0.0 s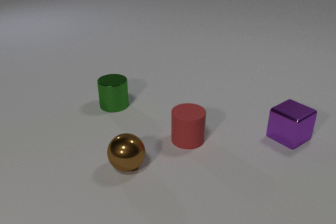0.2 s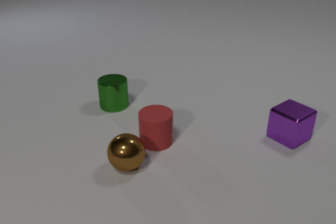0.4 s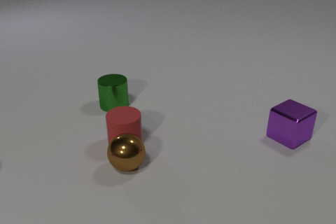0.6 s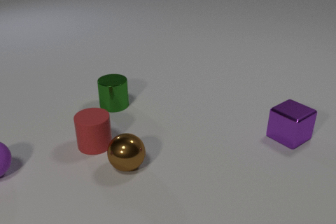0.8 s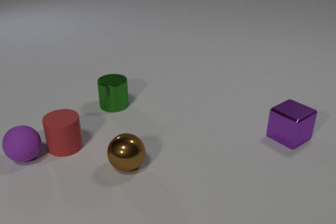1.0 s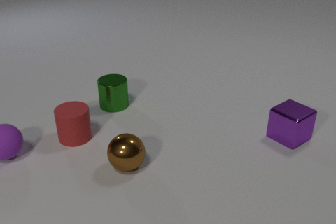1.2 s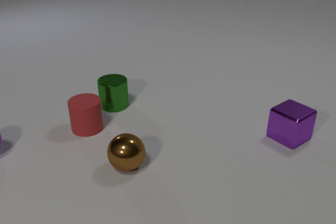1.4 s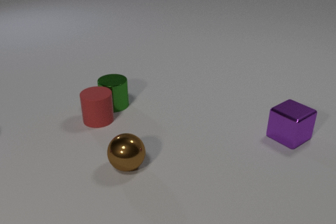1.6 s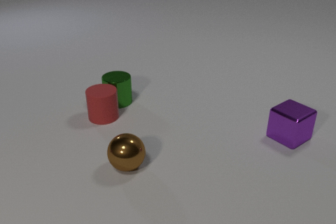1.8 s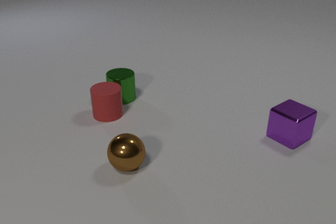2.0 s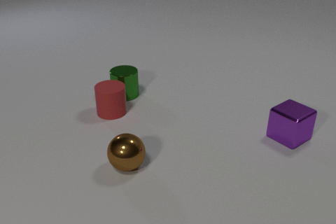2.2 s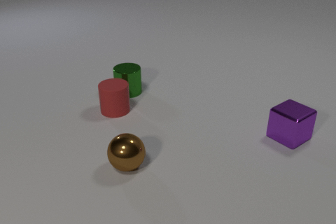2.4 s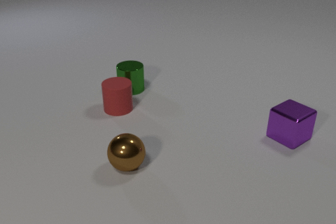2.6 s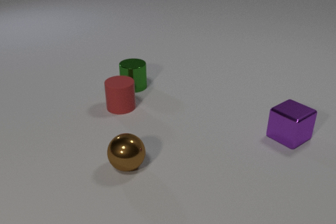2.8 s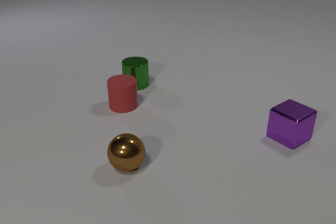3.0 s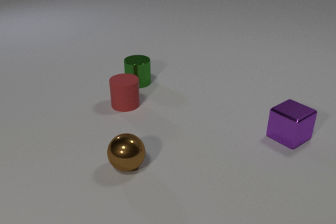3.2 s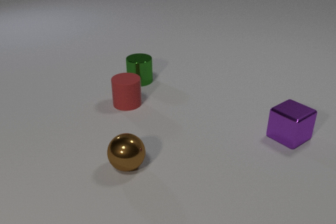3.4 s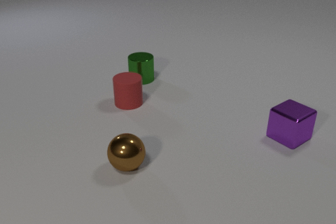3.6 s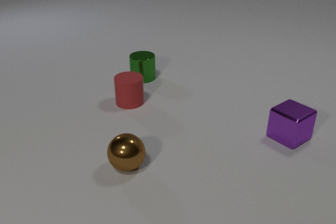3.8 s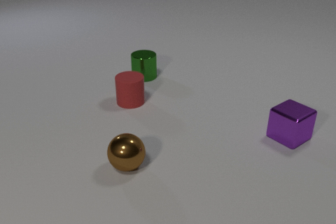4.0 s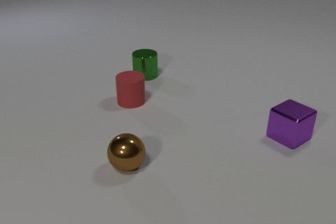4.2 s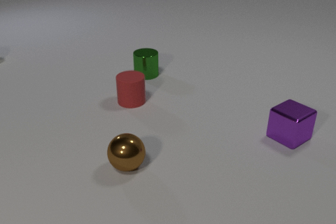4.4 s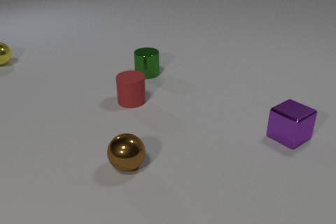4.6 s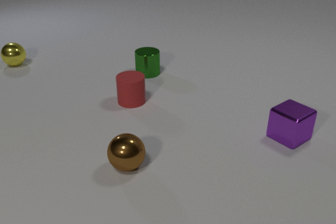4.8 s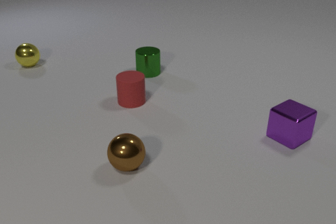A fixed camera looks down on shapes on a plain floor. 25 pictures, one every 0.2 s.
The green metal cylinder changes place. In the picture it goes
away from the camera.
0.0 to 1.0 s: The purple rubber sphere comes in at the left edge, rolls away from the camera and to the right. The red rubber cylinder slides to the left. The purple rubber sphere and the red rubber cylinder collide.
1.0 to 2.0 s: The purple rubber sphere rolls to the left and away from the camera, leaves at the left edge. The red rubber cylinder slides away from the camera and to the right. The green metal cylinder slides away from the camera and to the right. The red rubber cylinder and the green metal cylinder collide.
2.0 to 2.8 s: The red rubber cylinder slides to the right and away from the camera. The green metal cylinder slides away from the camera and to the right.
2.8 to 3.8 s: The red rubber cylinder slides away from the camera and to the right. The green metal cylinder slides away from the camera and to the right.
3.8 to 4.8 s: The green metal cylinder slides away from the camera. The yellow metal sphere comes in at the left edge, rolls to the right and toward the camera.
What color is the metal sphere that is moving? yellow.
What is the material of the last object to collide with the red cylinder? metal.
What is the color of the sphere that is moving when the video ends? yellow.
